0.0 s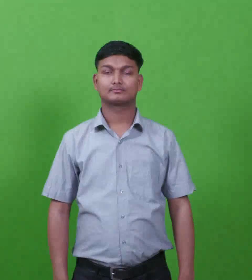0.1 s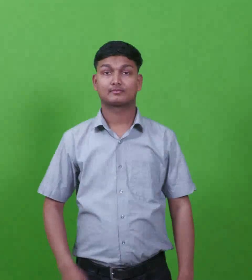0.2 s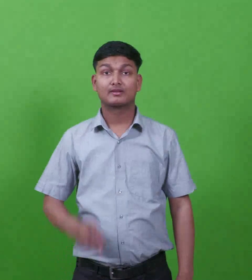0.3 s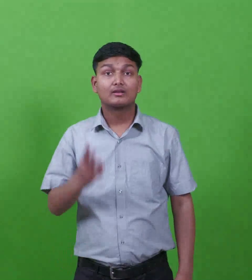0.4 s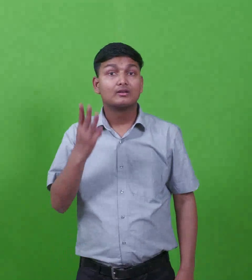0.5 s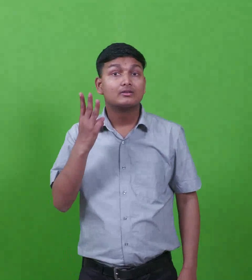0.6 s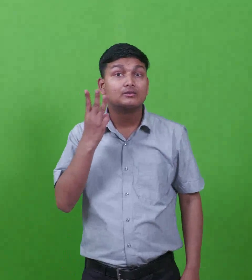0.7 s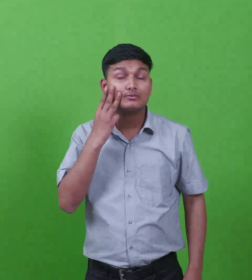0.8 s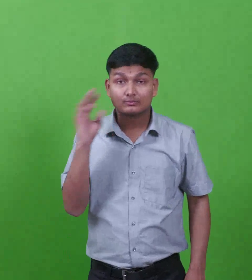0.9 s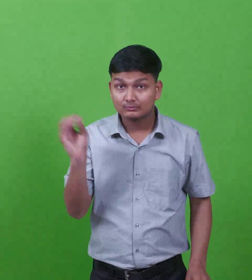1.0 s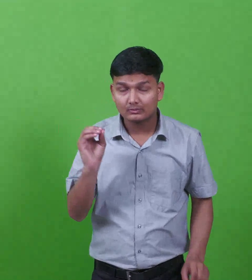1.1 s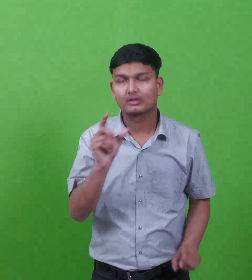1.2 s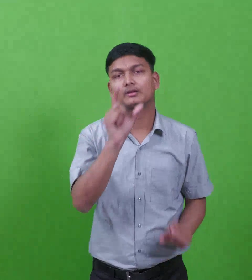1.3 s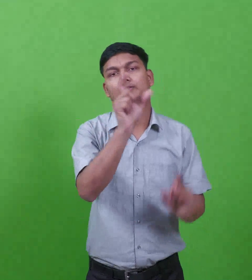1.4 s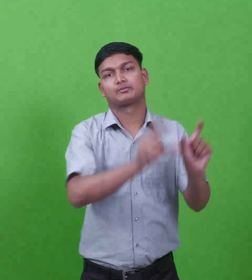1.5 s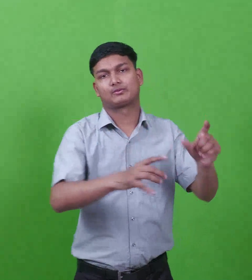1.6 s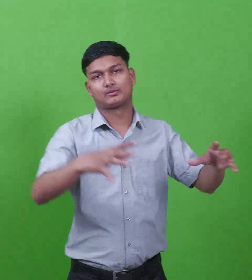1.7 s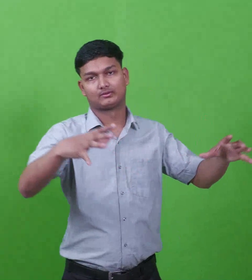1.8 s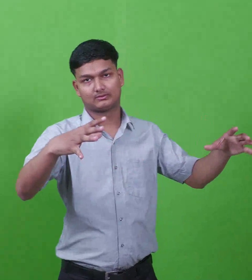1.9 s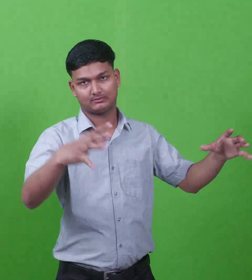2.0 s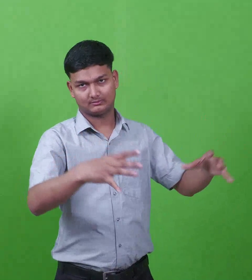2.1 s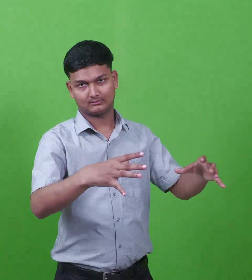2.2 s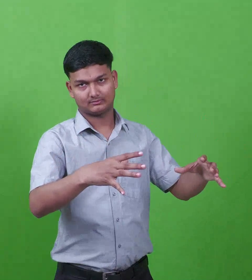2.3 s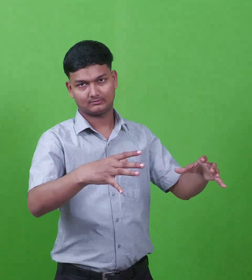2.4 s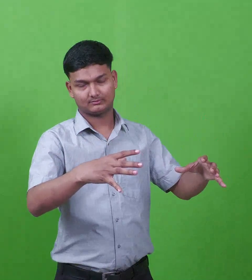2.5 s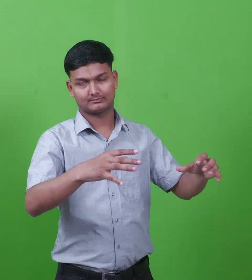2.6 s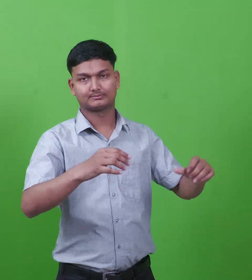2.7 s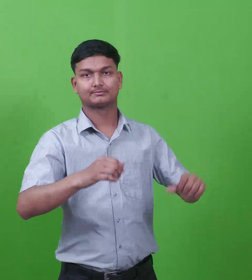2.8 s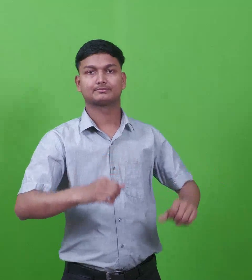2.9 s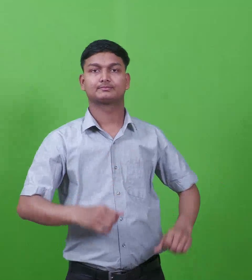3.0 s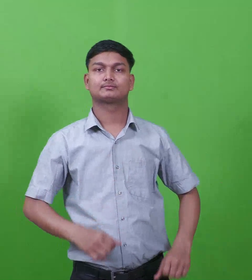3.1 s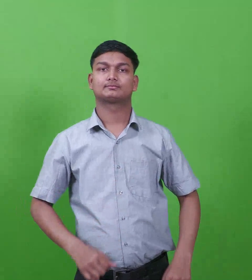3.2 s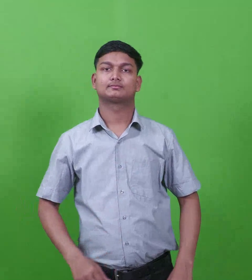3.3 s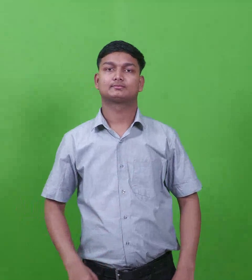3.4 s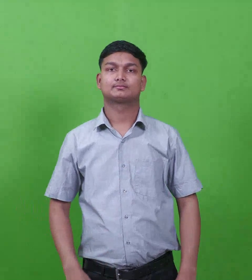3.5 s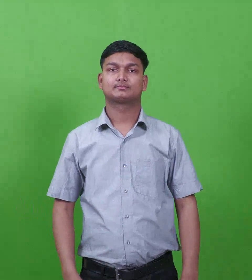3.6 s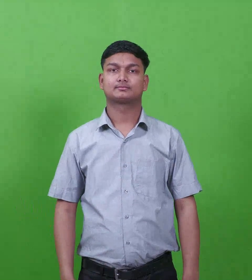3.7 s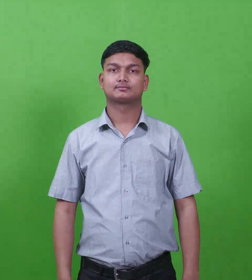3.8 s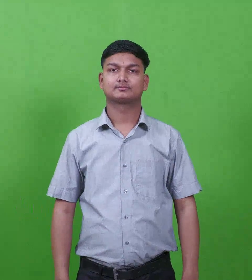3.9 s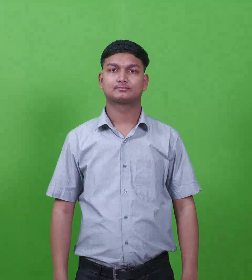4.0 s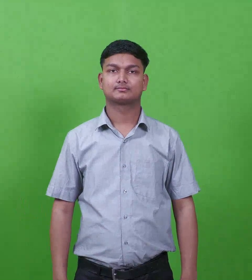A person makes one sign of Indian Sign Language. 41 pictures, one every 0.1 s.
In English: gentiles
